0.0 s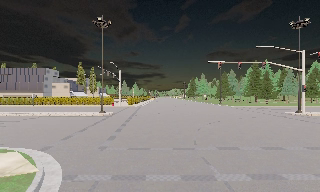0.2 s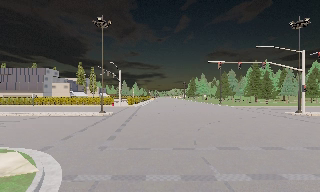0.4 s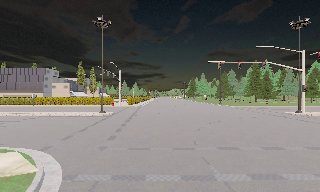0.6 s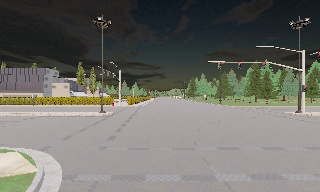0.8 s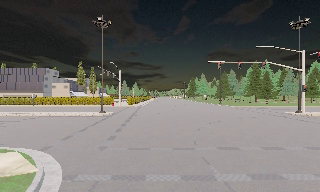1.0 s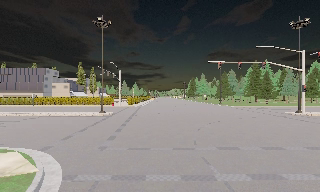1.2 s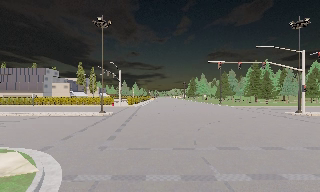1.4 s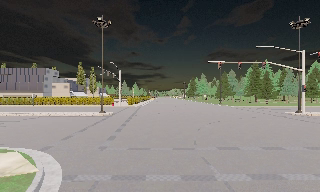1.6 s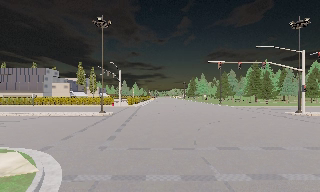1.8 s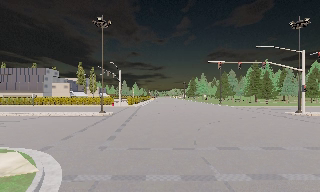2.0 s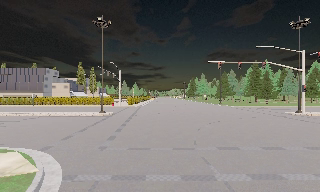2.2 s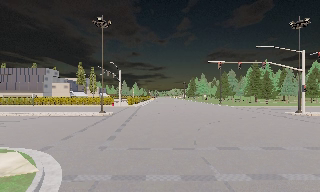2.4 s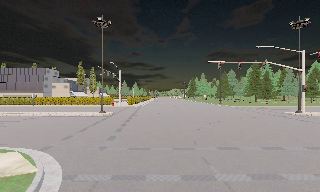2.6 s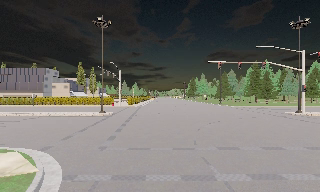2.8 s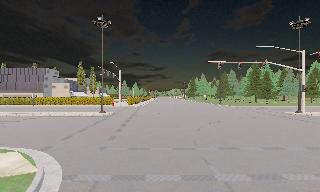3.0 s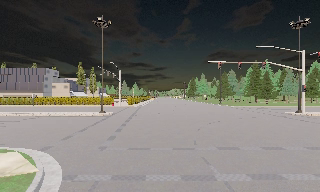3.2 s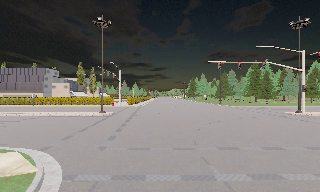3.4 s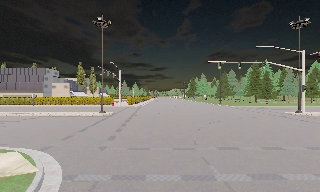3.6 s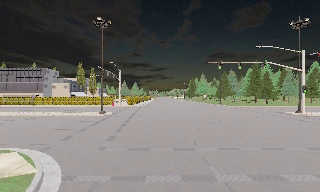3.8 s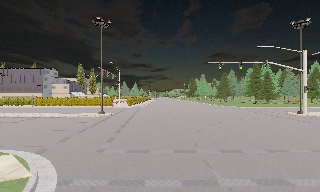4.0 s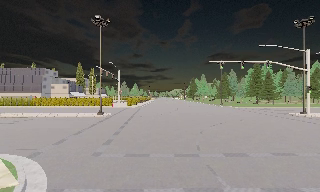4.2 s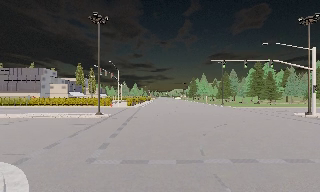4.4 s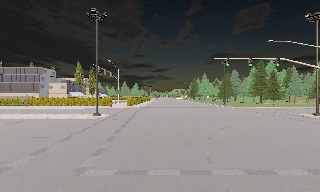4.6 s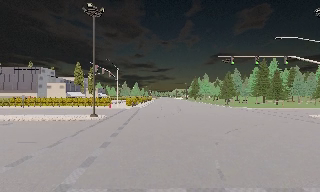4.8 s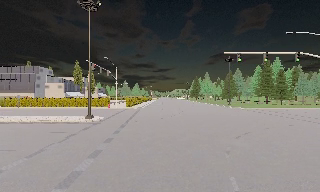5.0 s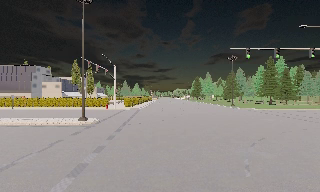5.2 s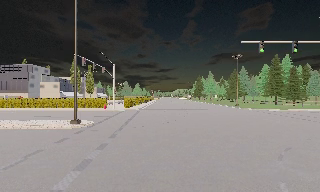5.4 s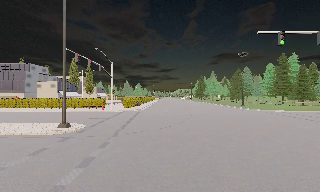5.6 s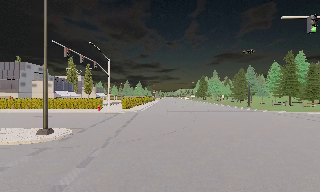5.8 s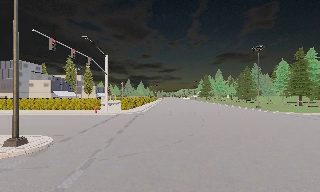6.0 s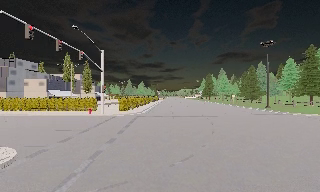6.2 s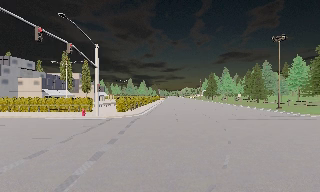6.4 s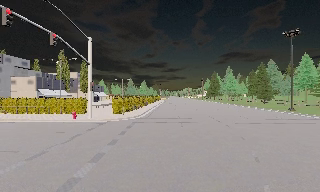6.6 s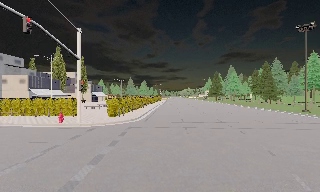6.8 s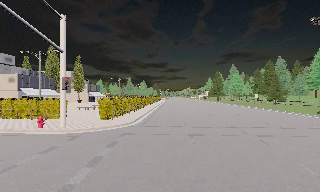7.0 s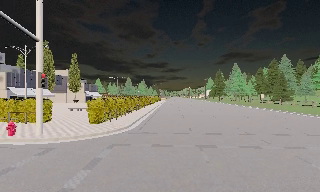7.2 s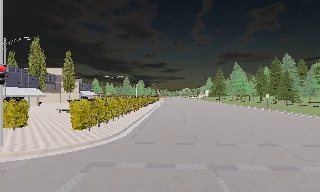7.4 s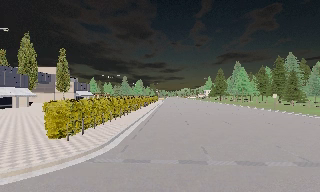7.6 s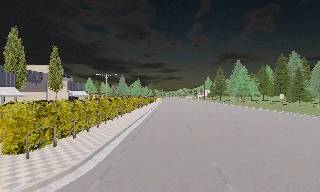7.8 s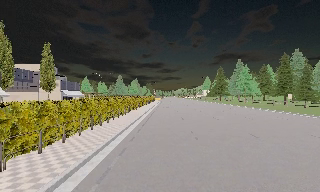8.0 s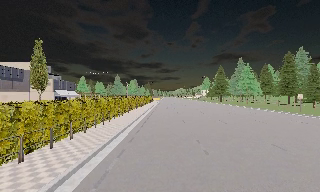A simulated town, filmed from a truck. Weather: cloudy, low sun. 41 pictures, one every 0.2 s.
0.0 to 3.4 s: The camera keeps its place and its aim.
3.4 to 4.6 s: The camera travels forward, about 3 m, so what stands in front looms larger. It gains speed.
4.6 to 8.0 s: The camera travels forward, about 35 m, so what stands in front looms larger.
The film runs forward here.
